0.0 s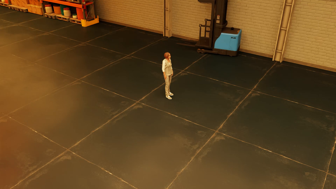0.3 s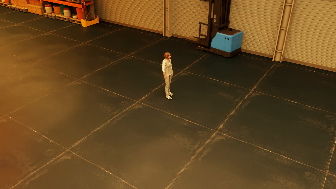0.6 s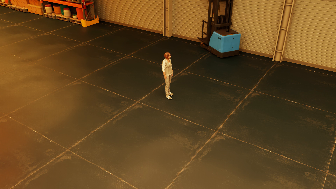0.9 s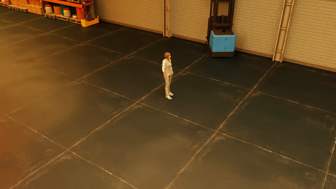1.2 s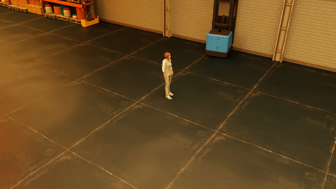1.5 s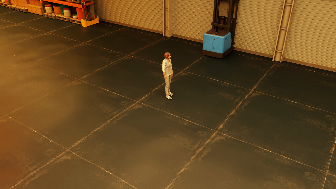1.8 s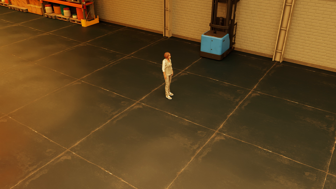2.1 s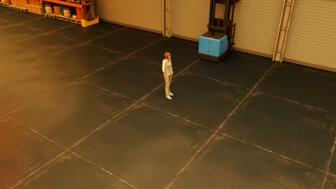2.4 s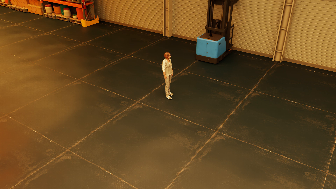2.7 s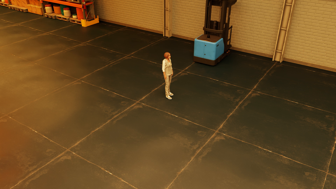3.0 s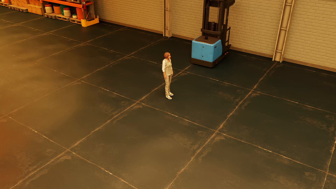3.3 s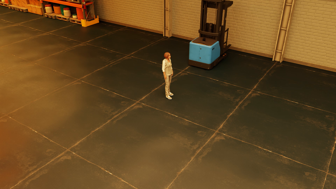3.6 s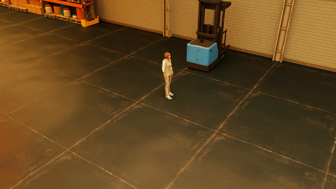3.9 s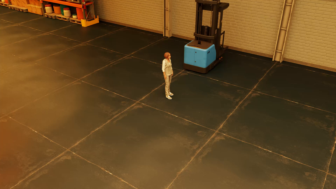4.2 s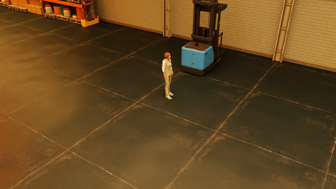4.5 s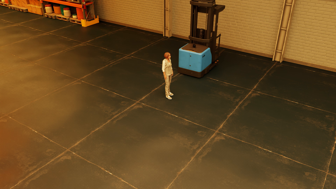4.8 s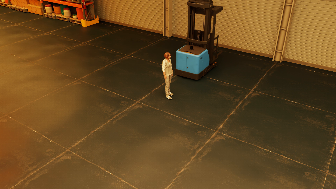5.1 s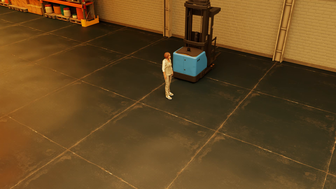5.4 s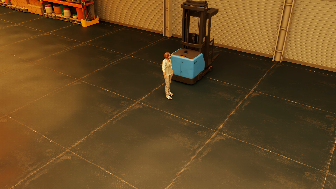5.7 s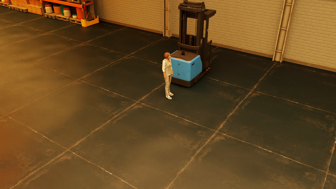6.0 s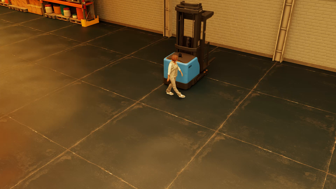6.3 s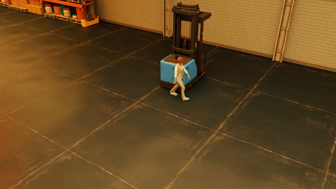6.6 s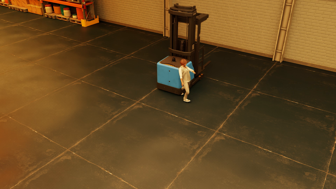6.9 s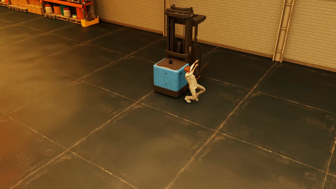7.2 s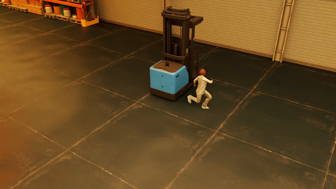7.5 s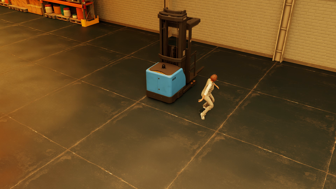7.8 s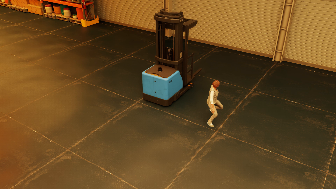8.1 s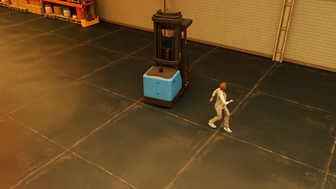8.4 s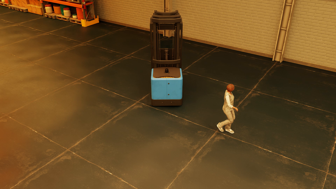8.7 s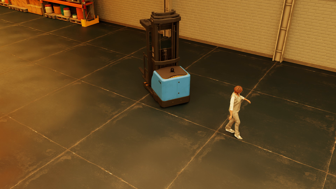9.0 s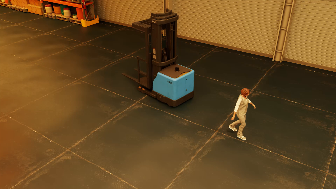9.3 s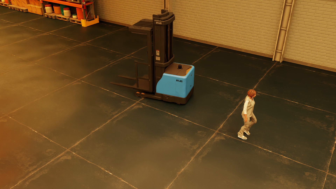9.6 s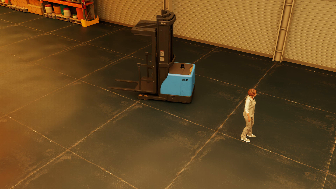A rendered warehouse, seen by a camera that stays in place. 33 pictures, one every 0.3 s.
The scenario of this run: Near miss between a forklift and a person.
